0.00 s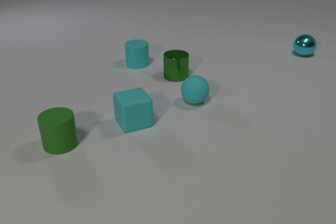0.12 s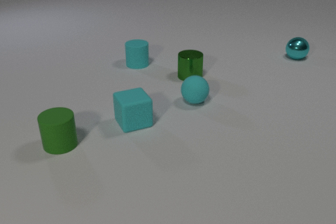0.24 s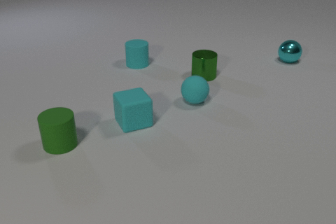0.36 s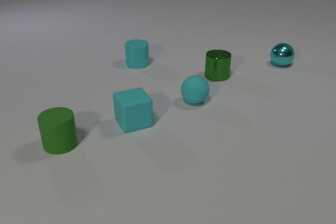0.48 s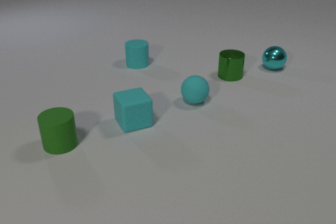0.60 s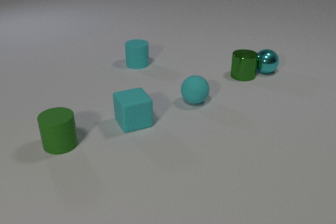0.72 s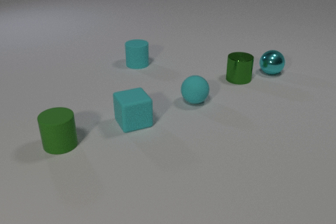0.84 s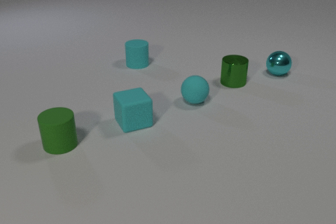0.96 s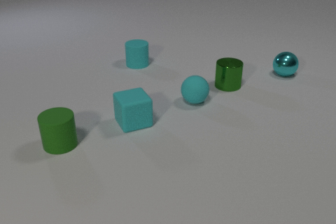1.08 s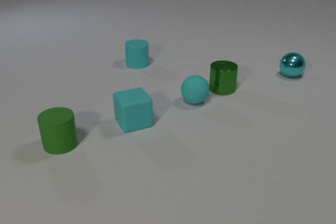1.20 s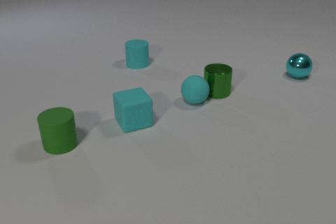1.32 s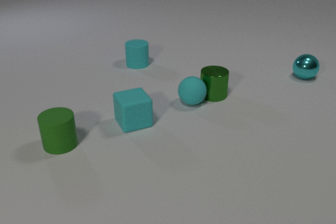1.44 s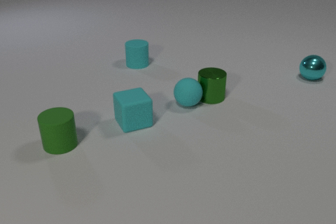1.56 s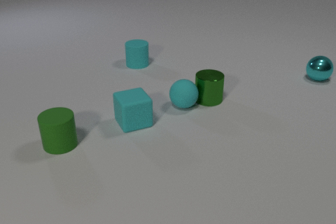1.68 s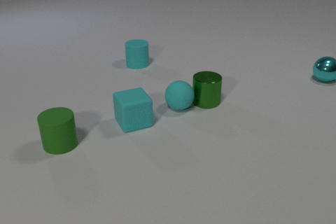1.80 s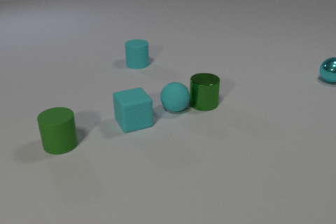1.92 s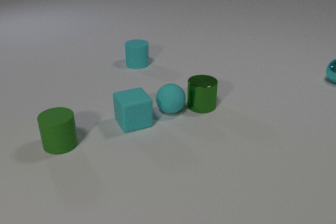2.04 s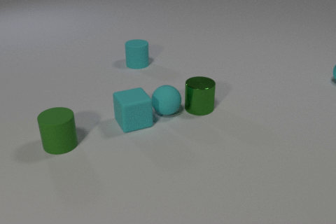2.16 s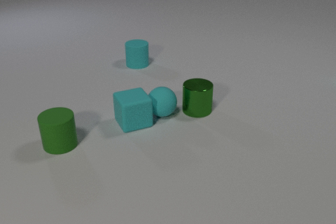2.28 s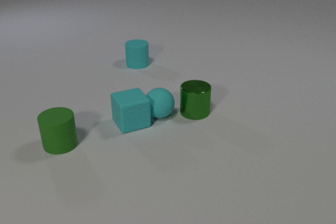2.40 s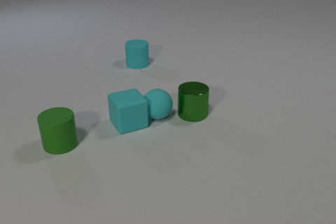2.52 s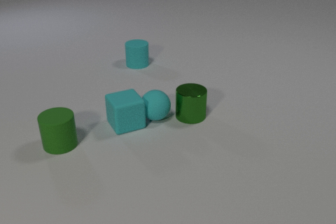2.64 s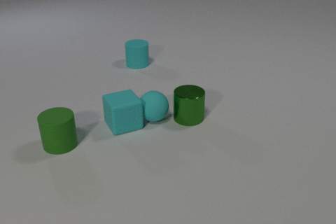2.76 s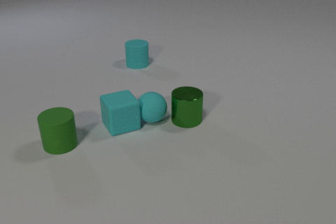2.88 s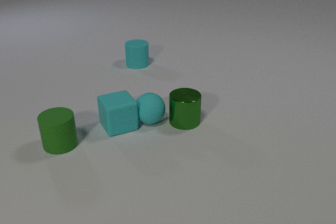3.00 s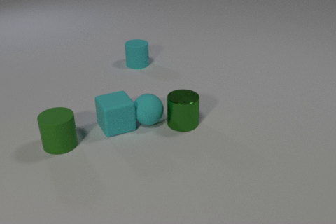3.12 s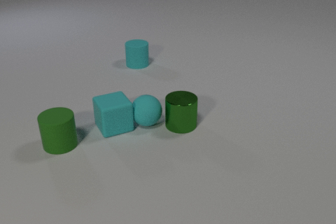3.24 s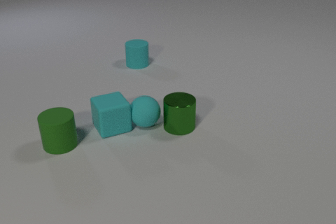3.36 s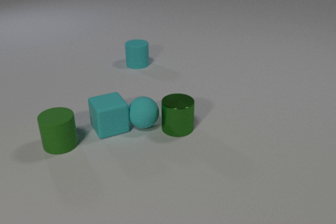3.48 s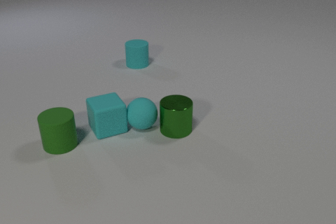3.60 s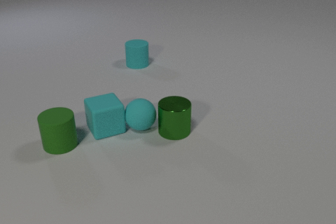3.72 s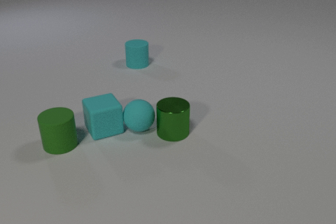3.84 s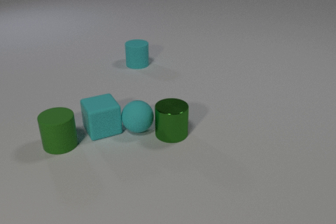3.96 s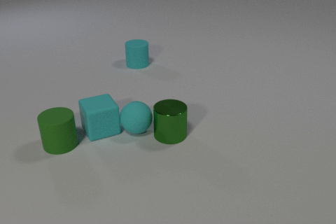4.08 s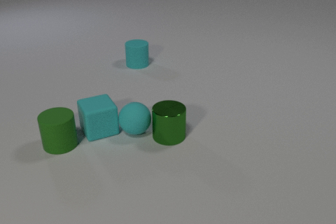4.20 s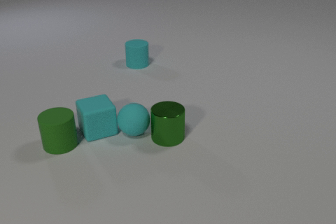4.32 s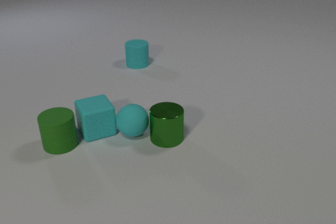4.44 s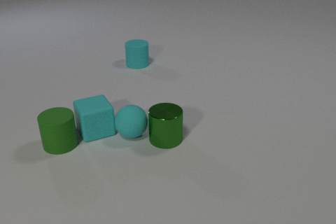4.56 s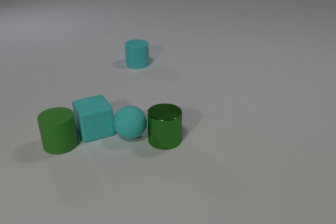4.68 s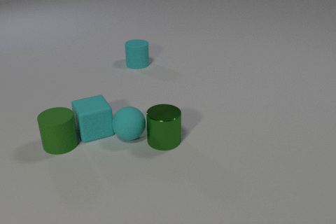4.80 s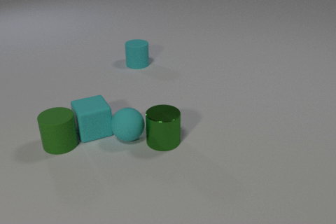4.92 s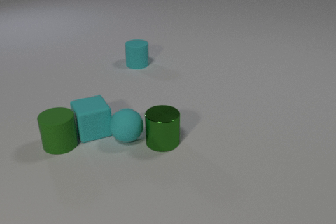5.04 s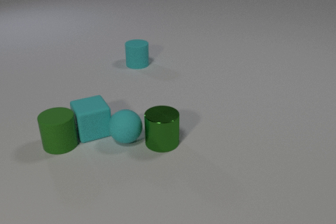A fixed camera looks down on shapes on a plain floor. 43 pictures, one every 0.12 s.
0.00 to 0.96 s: The cyan metal sphere rolls toward the camera. The green metal cylinder slides to the right. The cyan metal sphere and the green metal cylinder collide.
0.96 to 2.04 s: The cyan metal sphere rolls to the right. The green metal cylinder slides toward the camera and to the left. The cyan rubber sphere rolls to the left and toward the camera. The green metal cylinder and the cyan rubber sphere collide.
2.04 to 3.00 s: The cyan metal sphere leaves at the right edge. The green metal cylinder slides toward the camera and to the left. The cyan rubber sphere rolls toward the camera and to the left. The cyan rubber cube slides to the left. The cyan rubber sphere and the cyan rubber cube collide.
3.00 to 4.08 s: The green metal cylinder slides toward the camera and to the left. The cyan rubber sphere rolls toward the camera and to the left. The cyan rubber cube slides to the left.
4.08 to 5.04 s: The green metal cylinder slides toward the camera and to the left. The cyan rubber sphere rolls toward the camera and to the left. The cyan rubber cube slides to the left.
How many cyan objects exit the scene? 1.
How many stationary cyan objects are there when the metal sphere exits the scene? 2.
What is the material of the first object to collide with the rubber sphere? metal.
